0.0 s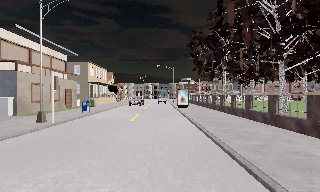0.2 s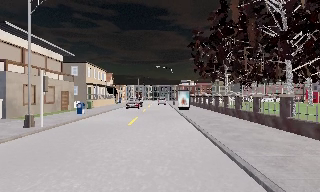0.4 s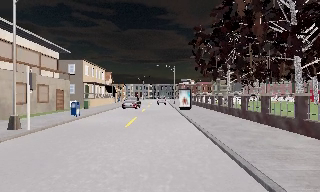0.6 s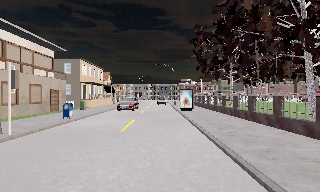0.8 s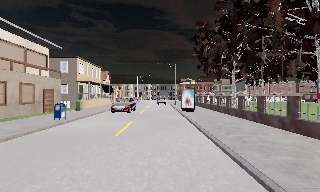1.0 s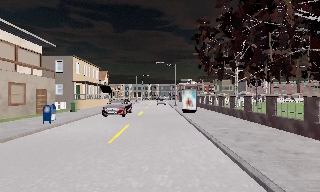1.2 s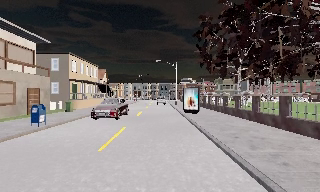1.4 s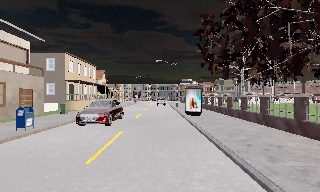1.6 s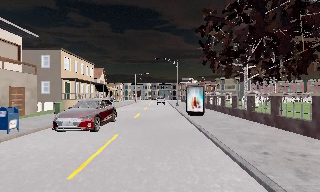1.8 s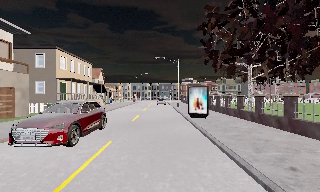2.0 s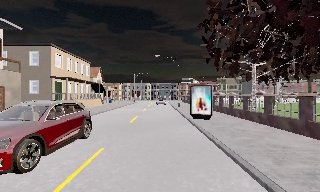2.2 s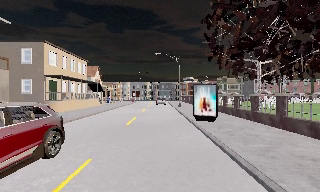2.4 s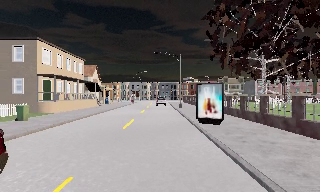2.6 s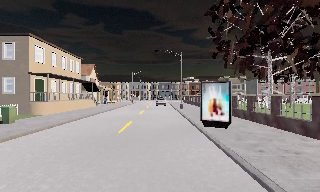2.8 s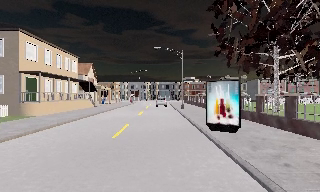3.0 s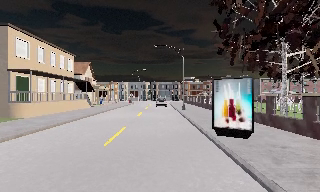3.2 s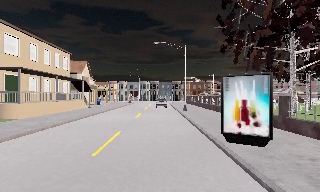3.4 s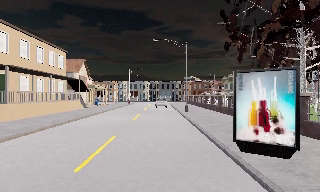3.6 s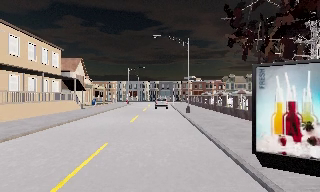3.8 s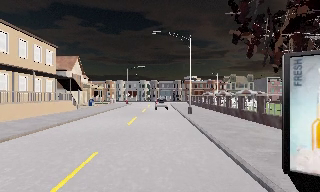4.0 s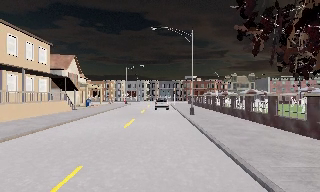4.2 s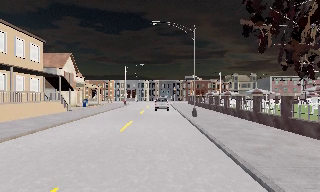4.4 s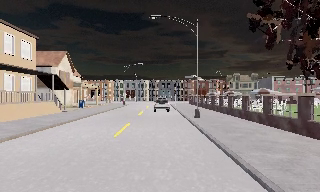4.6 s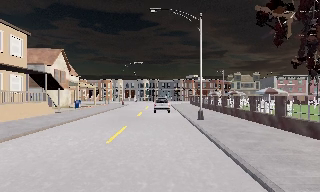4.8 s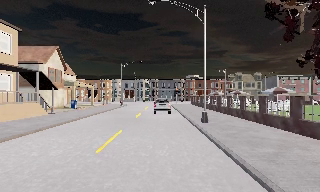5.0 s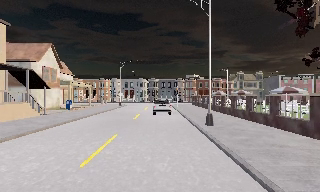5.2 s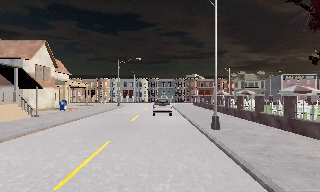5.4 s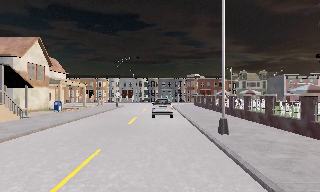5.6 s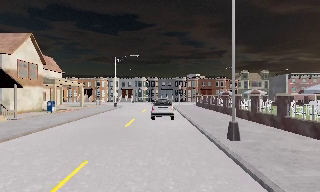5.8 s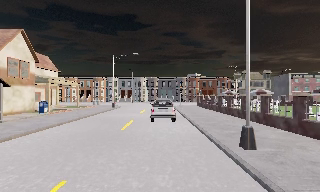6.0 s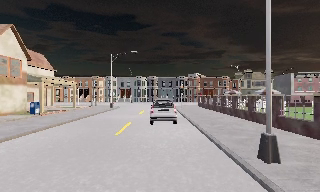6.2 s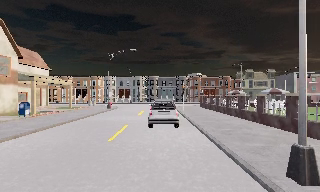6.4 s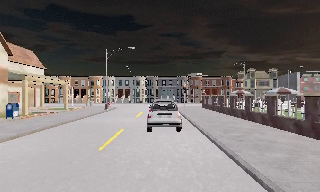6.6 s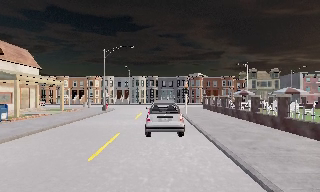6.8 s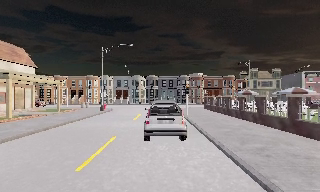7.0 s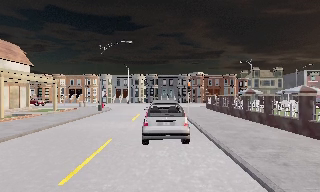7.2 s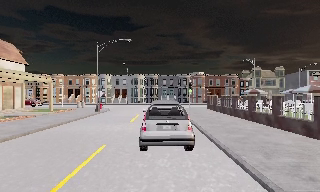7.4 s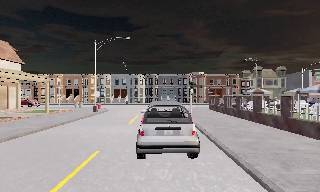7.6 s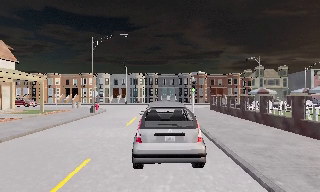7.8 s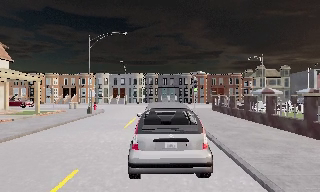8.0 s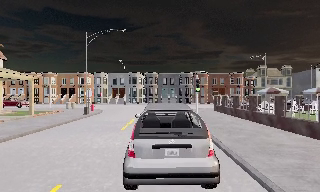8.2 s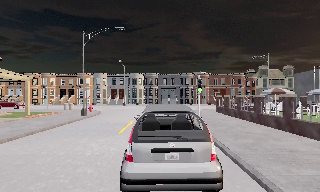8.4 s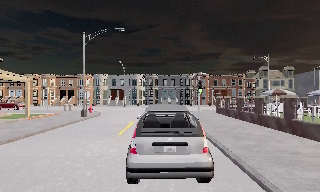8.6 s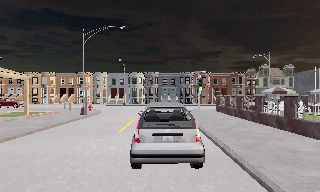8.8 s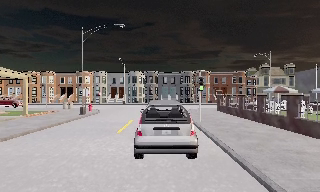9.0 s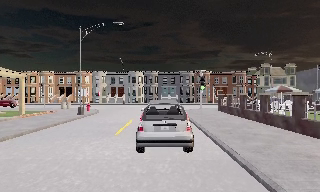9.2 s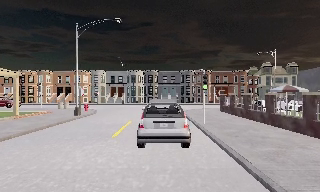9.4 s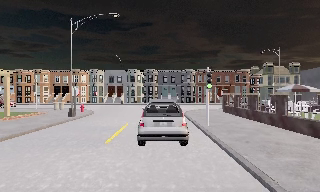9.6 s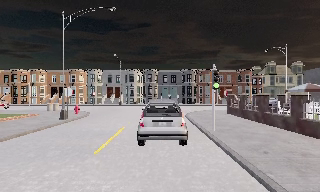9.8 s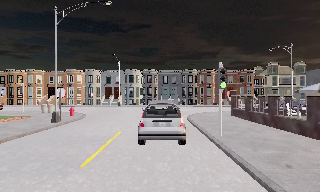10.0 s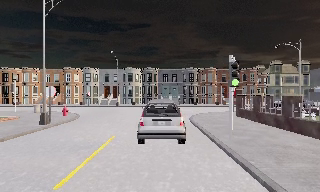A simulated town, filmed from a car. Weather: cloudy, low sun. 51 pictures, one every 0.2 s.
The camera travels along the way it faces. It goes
forward.
0.0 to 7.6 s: The camera travels forward, about 35 m, so what stands in front looms larger.
7.6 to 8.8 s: The camera travels forward, about 2 m, so what stands in front looms larger. It loses speed.
8.8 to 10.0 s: The camera travels forward, about 4.5 m, so what stands in front looms larger. It gains speed.
The film runs forward here.
